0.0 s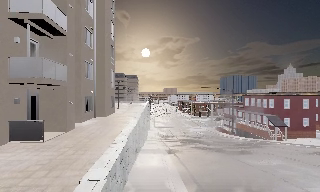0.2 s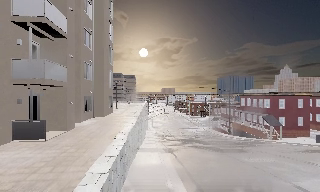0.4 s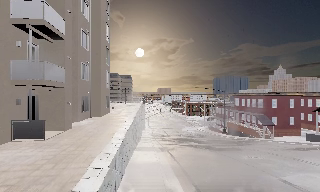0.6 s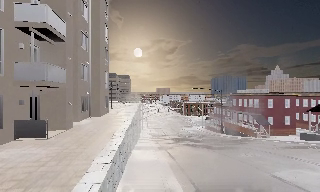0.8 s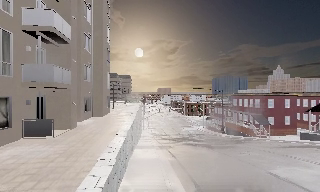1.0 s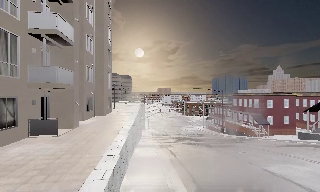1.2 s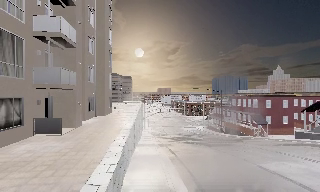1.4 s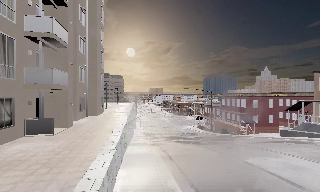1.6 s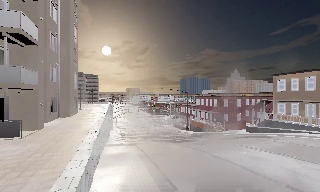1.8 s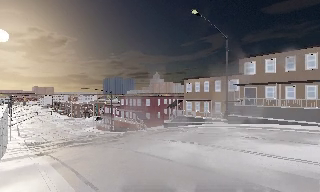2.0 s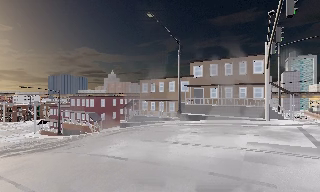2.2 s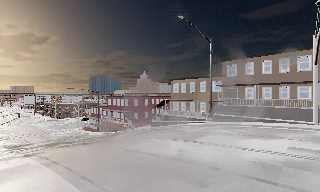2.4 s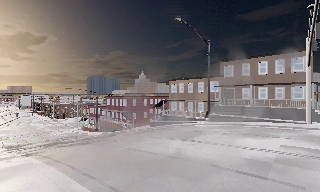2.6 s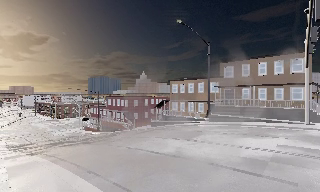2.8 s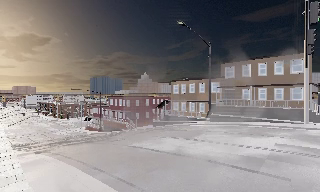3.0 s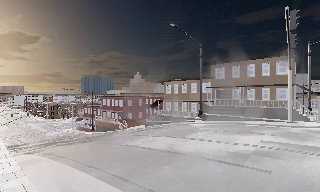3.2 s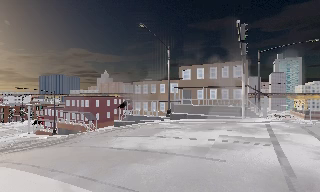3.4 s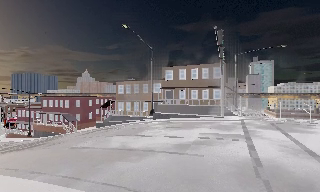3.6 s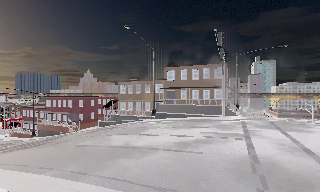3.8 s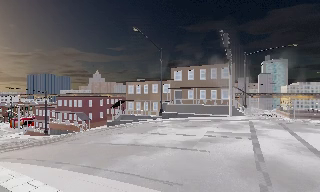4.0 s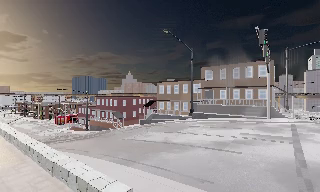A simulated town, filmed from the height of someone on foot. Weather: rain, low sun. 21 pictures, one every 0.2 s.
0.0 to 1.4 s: The camera travels backward, about 2.5 m, so what stands in front gets smaller.
1.4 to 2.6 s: The camera pans to its right, which is clockwise from overhead, by about 40 degrees. It travels backward, about 2 m.
2.6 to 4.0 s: The camera travels backward, about 2.5 m, so what stands in front gets smaller.
The film runs backward here.
